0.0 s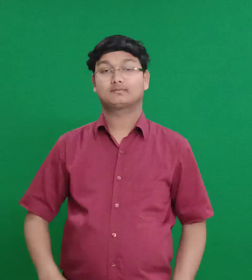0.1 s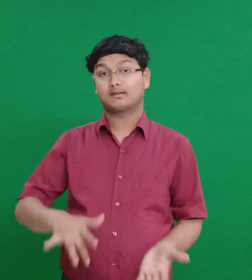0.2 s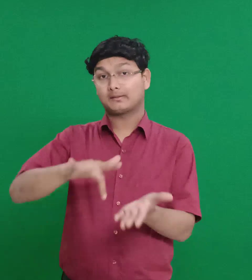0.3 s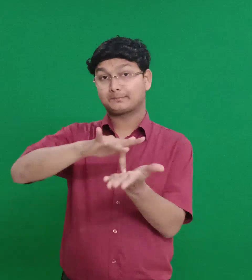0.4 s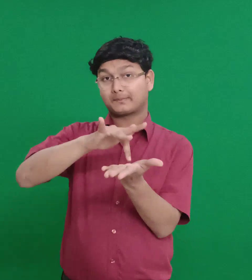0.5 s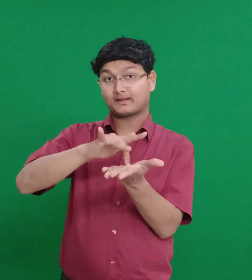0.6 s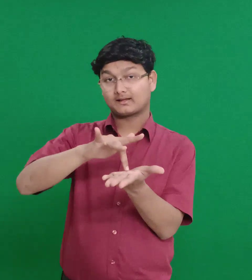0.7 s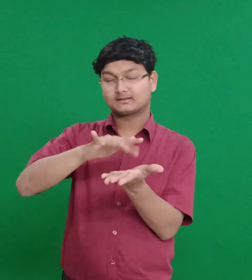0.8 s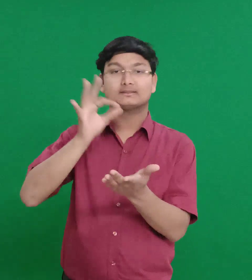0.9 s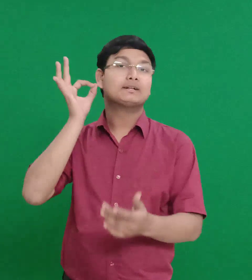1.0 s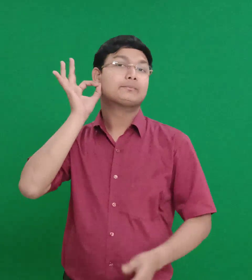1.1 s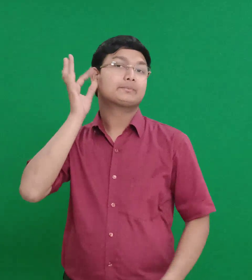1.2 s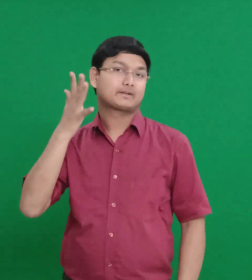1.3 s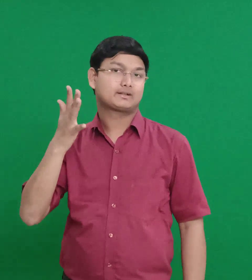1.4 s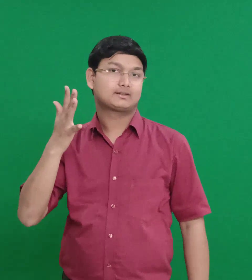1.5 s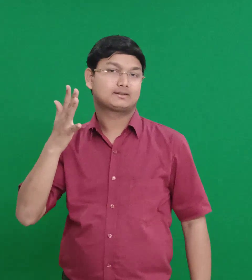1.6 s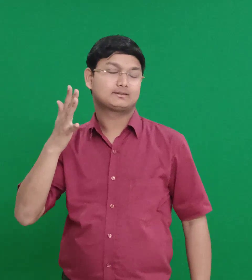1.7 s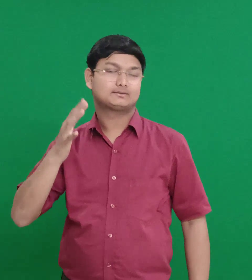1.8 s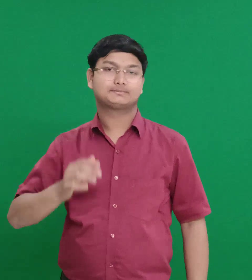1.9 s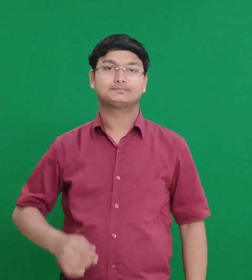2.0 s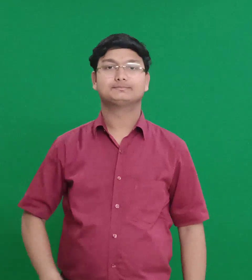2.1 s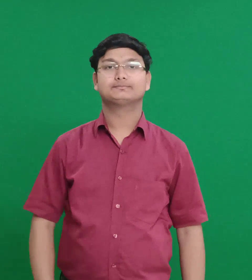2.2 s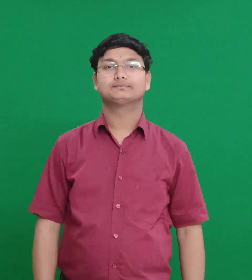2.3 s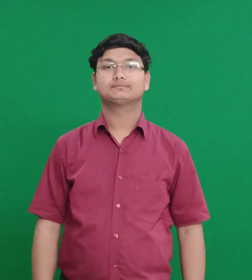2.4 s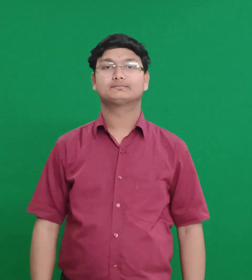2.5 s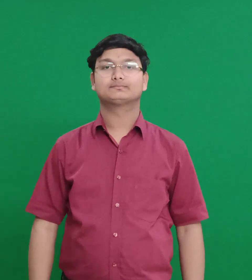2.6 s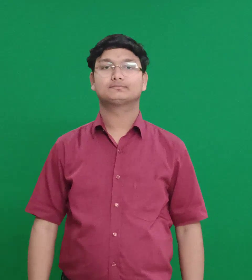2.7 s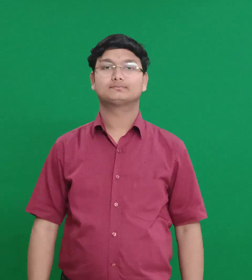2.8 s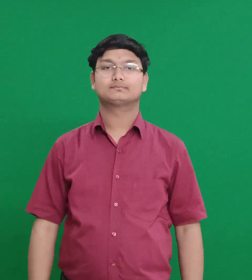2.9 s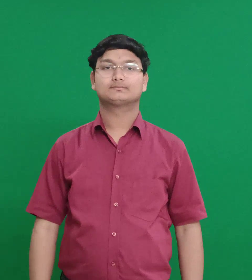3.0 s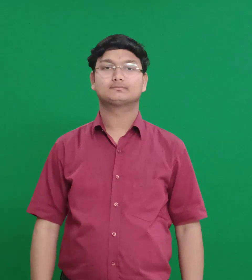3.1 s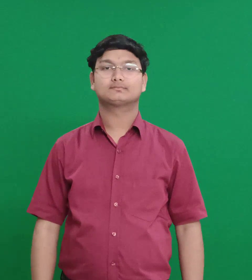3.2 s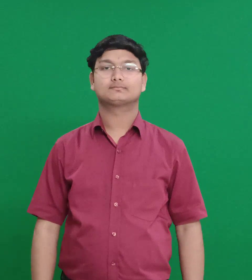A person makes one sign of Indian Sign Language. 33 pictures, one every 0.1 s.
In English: place-ophir
